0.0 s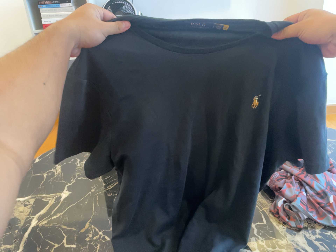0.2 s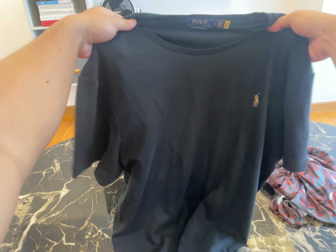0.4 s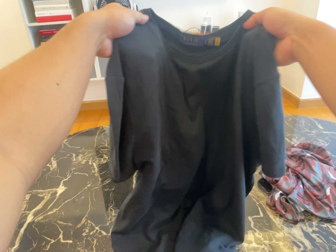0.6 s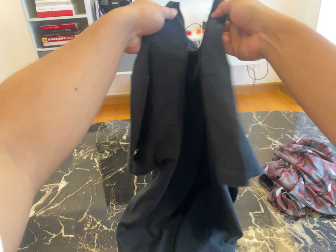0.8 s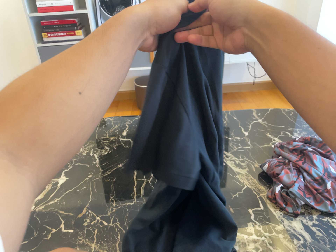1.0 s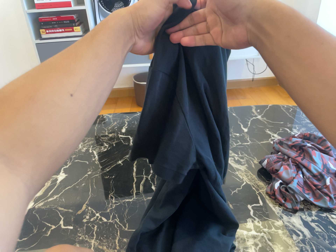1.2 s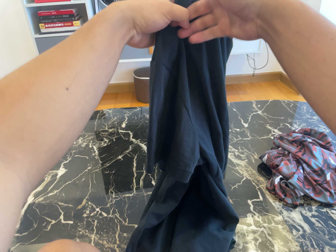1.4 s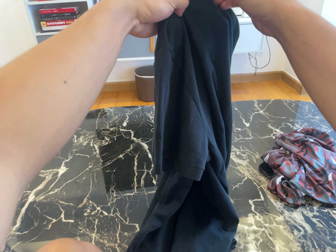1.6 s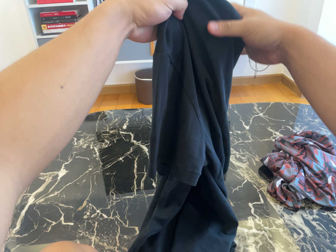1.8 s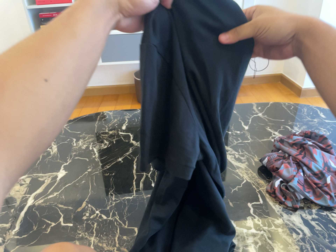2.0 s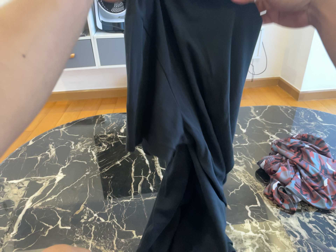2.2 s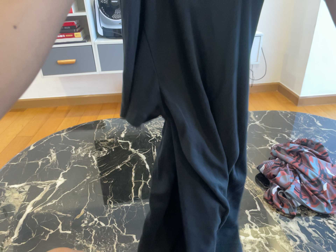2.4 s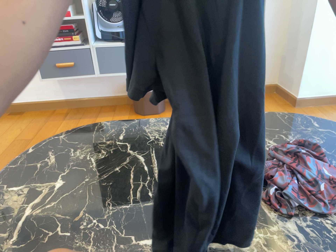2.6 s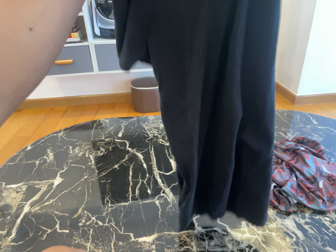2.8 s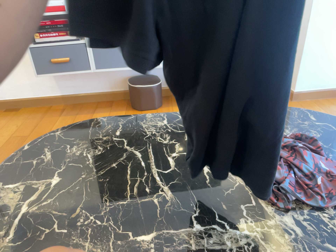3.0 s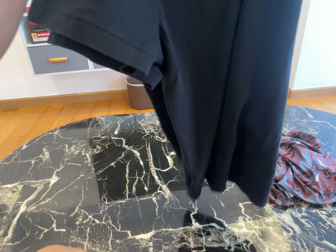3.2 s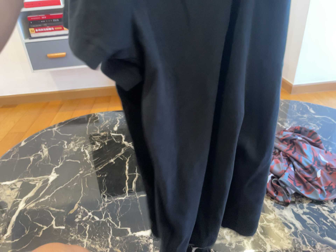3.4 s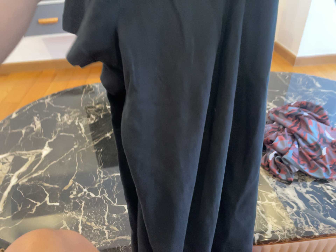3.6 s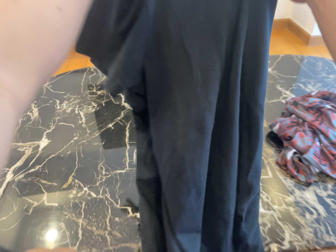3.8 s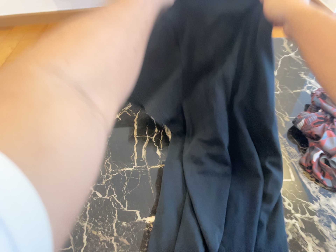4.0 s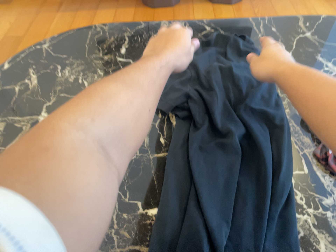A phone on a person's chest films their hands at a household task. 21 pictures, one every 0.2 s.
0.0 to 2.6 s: The camera shifts only a little, or ends up much as it began.
2.6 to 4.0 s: The camera travels forward and toward the top of its view, about 24 cm, so what stands in front looms larger. Its aim tips toward the bottom of its view by about 25 degrees, and the scene shifts upward.
The film runs forward here.
